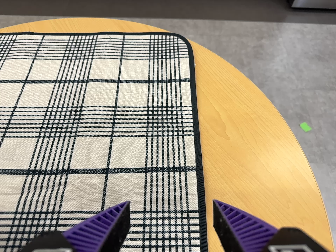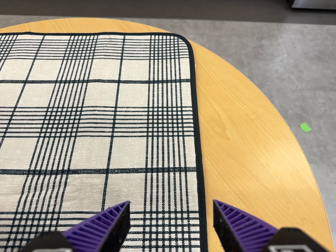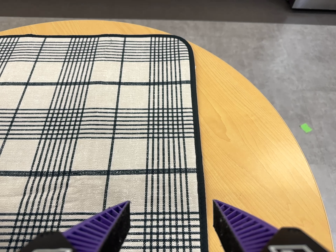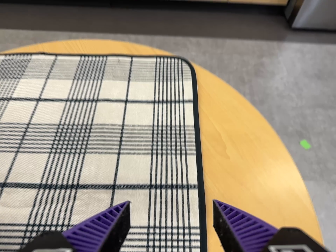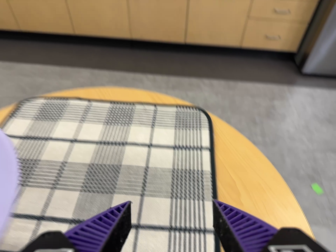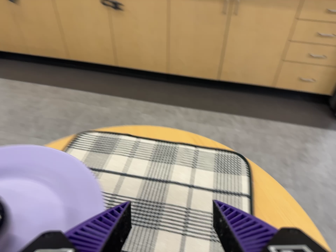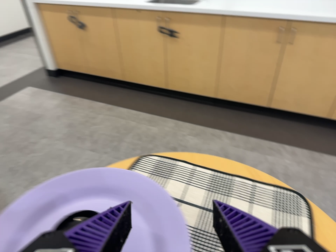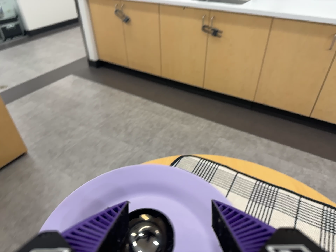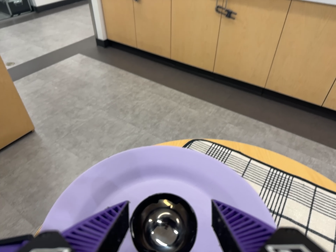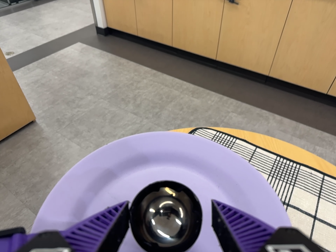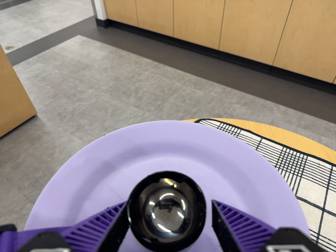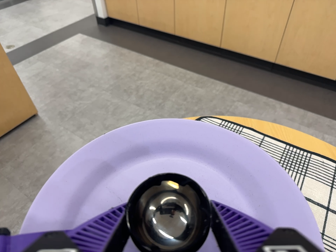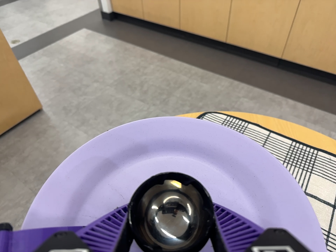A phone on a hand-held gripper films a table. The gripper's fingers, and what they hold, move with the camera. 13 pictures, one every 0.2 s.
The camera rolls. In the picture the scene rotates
clockwise.
0.0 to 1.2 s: The camera pans to its left by about 20 degrees. It travels backward, to its left and toward the top of its view, about 22 cm, so what stands in front gets smaller. Its aim tips toward the top of its view by about 20 degrees, and the scene shifts downward. It rolls about its line of sight by about 15 degrees, and the scene rotates clockwise.
1.2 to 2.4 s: The camera pans to its left by about 10 degrees. It travels forward and to its left, about 10 cm, so what stands in front looms larger. Its aim tips toward the bottom of its view by about 10 degrees, and the scene shifts upward.
The film runs forward here.
